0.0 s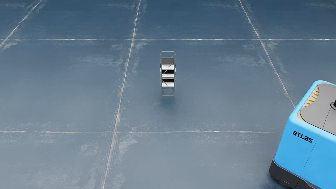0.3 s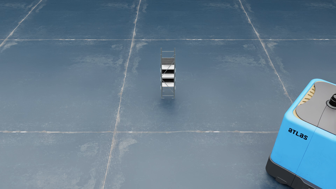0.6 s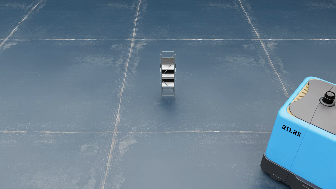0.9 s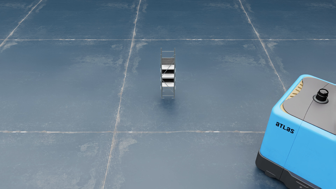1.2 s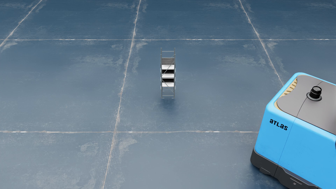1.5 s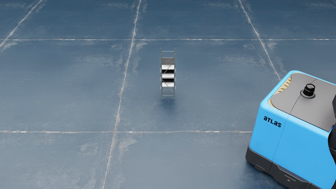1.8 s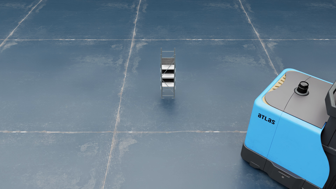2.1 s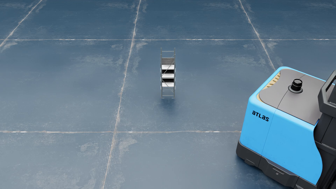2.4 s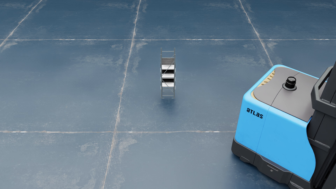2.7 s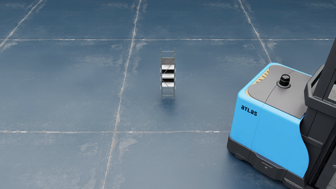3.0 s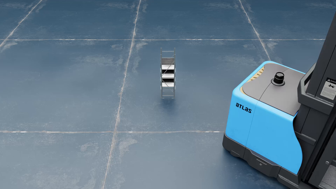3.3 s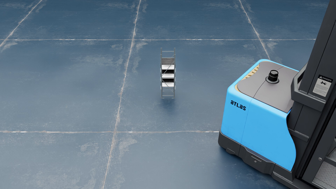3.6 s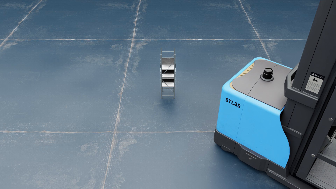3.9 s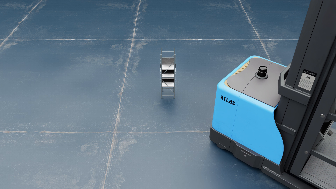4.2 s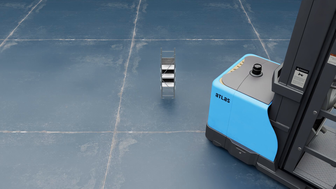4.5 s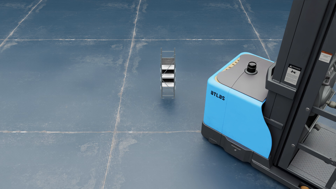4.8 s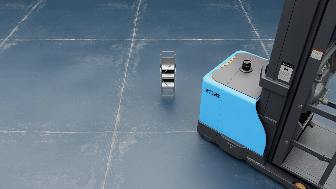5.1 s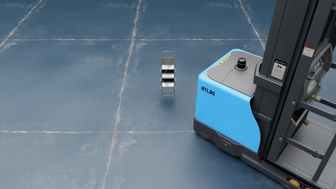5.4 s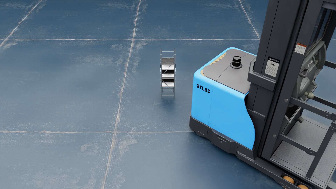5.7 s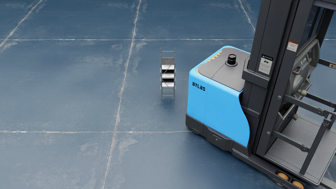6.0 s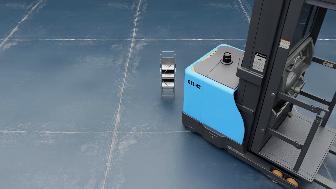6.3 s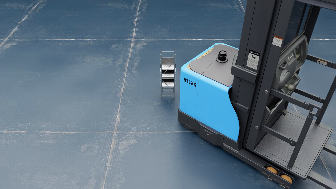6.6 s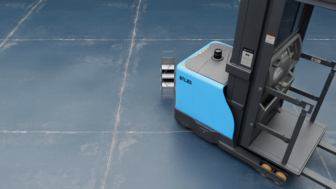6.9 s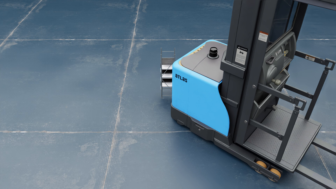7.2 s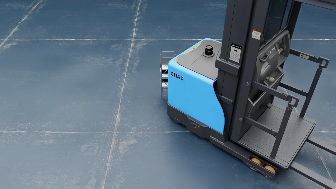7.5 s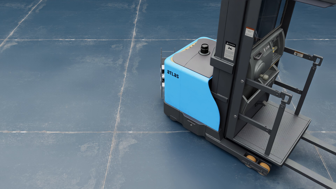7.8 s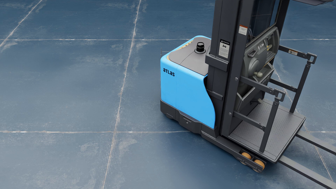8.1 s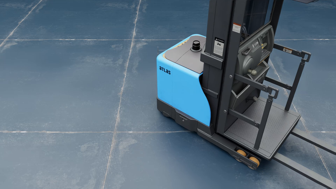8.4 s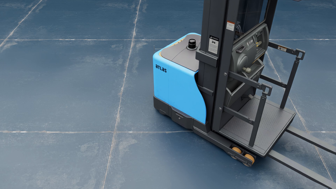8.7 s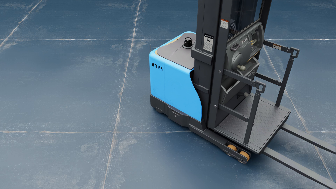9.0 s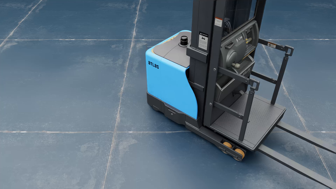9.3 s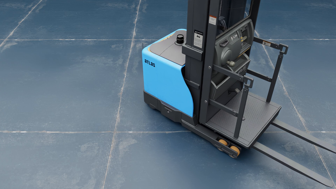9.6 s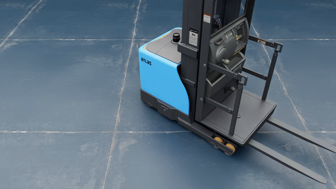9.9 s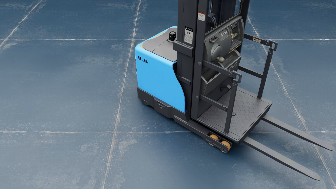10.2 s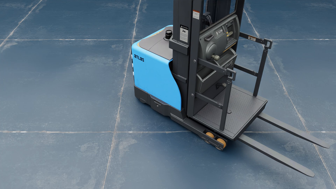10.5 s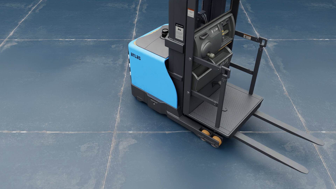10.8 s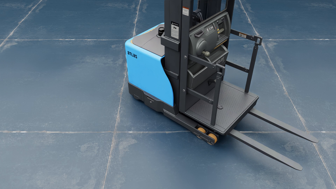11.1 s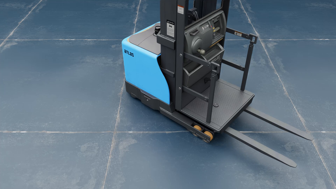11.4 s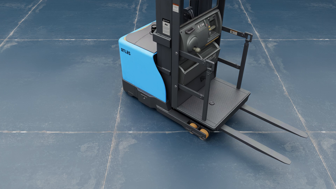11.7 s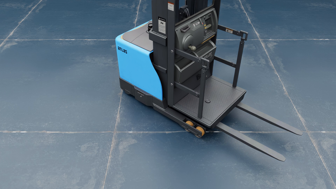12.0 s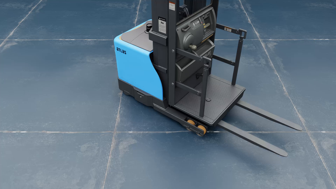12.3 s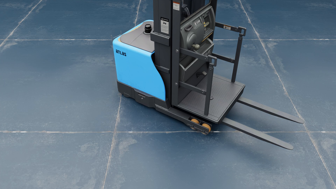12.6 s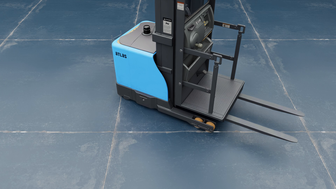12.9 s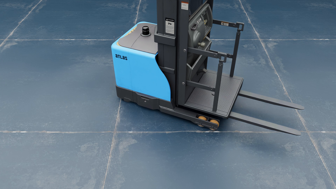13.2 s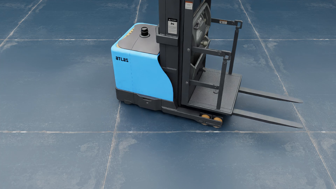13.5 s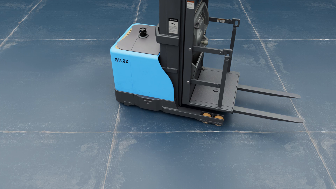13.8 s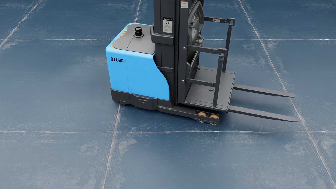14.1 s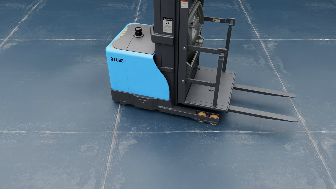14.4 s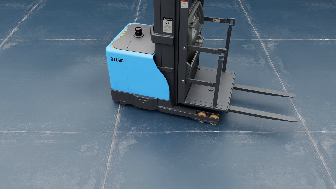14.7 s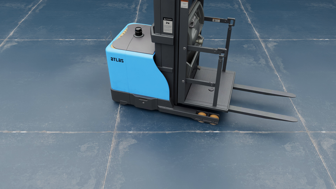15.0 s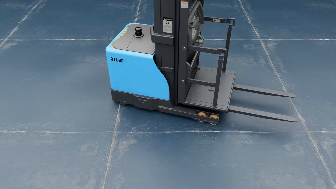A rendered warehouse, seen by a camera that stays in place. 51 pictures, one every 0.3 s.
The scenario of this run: A forklift runs into an object in its way.
